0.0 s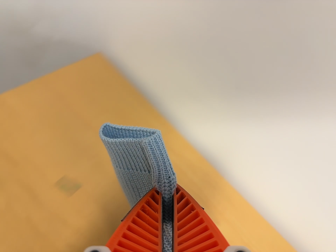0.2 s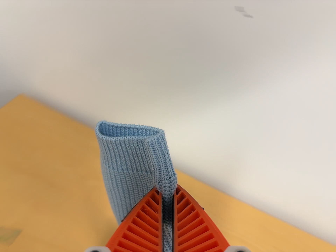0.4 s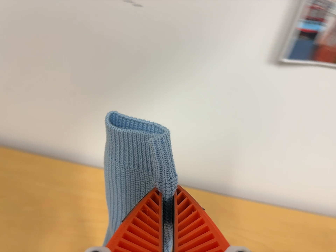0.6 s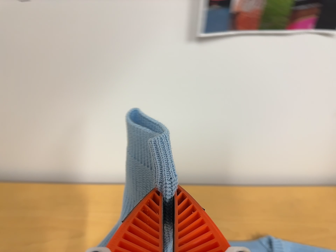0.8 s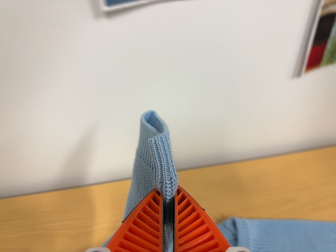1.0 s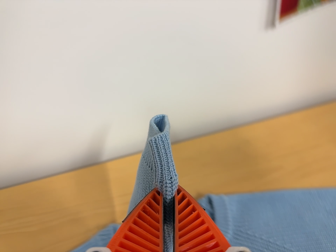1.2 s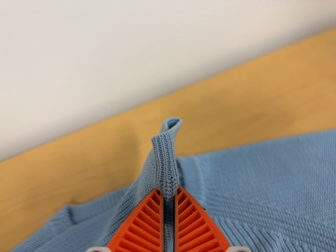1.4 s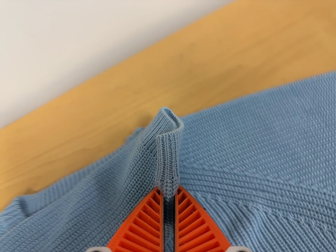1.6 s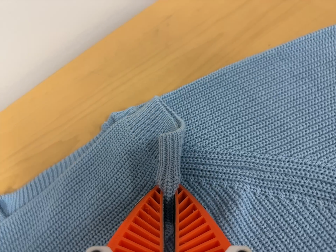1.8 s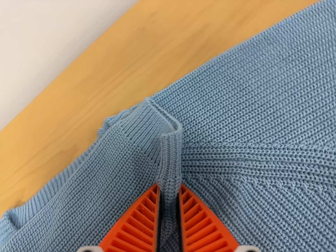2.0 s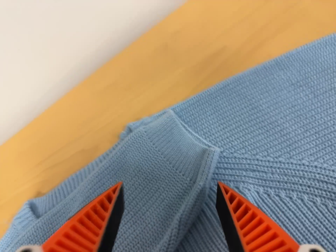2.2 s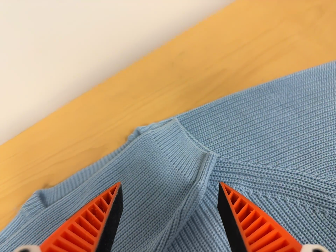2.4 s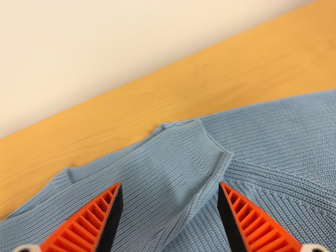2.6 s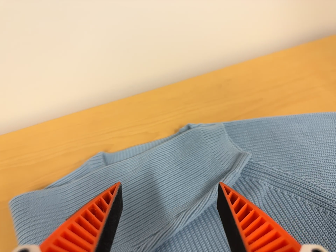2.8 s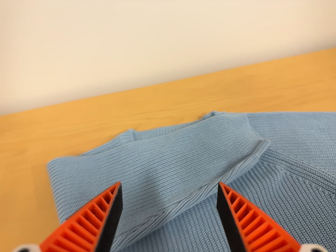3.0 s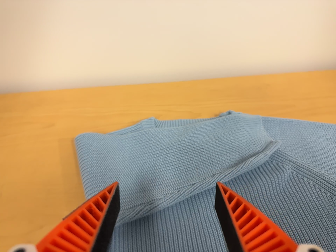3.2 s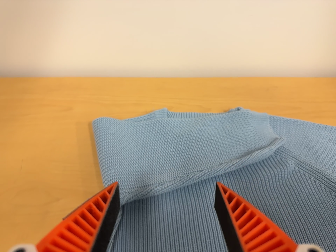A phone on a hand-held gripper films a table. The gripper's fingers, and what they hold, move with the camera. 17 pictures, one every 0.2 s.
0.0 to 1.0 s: The camera pans to its right by about 10 degrees. It travels to its right, about 40 cm, so close, fixed things drift to the left. Its aim tips toward the bottom of its view by about 10 degrees, and the scene shifts upward. It rolls about its line of sight by about 55 degrees, and the scene rotates counterclockwise.
1.0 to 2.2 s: The camera travels to its right and forward, about 14 cm, so close, fixed things drift to the left. Its aim tips toward the bottom of its view by about 10 degrees, and the scene shifts upward. It rolls about its line of sight by about 15 degrees, and the scene rotates counterclockwise.
2.2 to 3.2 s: The camera travels backward, to its left and toward the bottom of its view, about 26 cm, so what stands in front gets smaller. Its aim tips toward the top of its view by about 10 degrees. It rolls about its line of sight by about 30 degrees, and the scene rotates clockwise.
The film runs forward here.
